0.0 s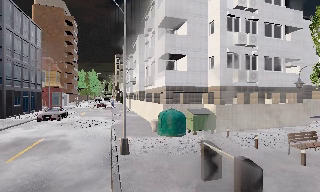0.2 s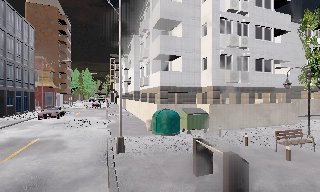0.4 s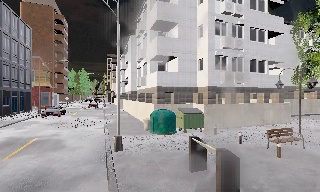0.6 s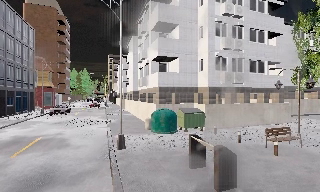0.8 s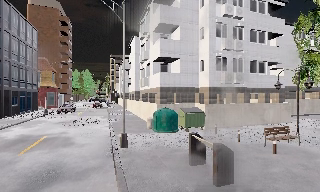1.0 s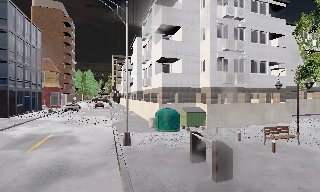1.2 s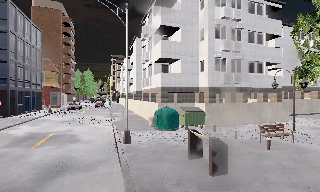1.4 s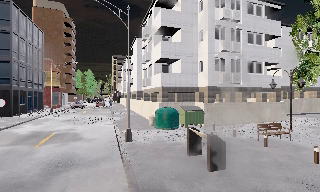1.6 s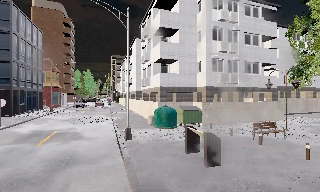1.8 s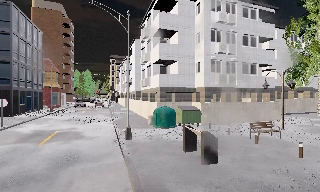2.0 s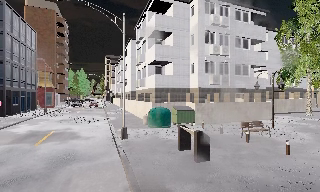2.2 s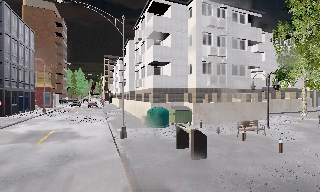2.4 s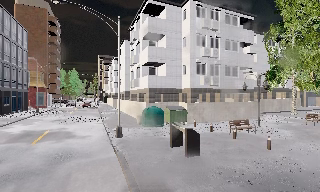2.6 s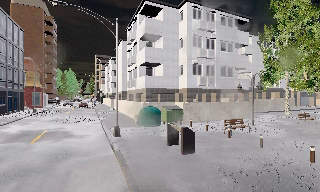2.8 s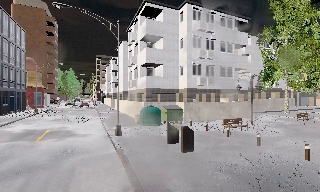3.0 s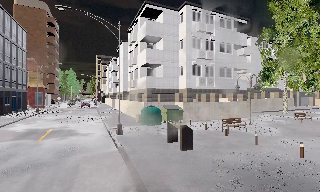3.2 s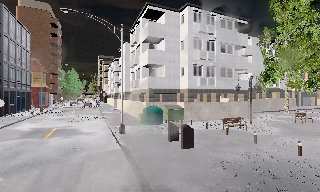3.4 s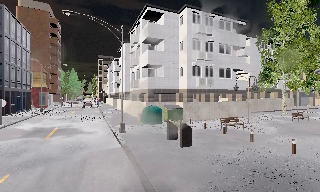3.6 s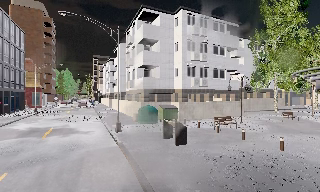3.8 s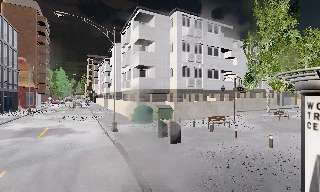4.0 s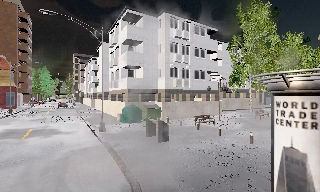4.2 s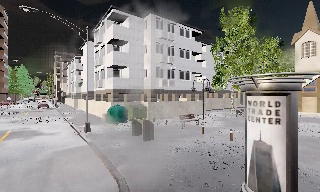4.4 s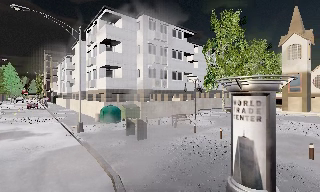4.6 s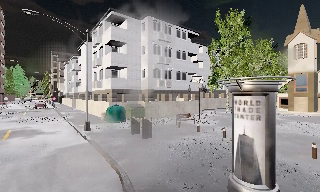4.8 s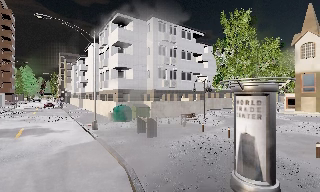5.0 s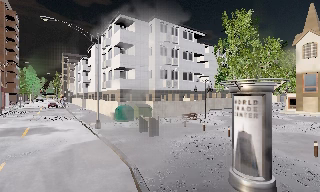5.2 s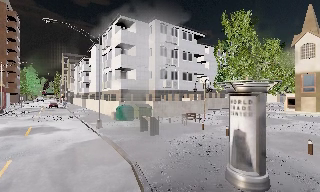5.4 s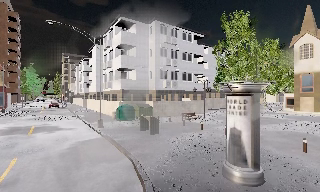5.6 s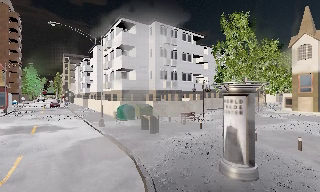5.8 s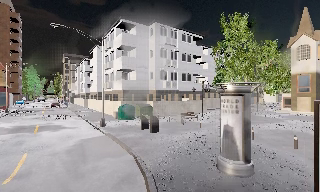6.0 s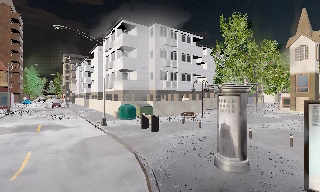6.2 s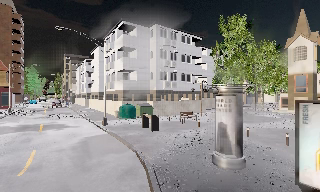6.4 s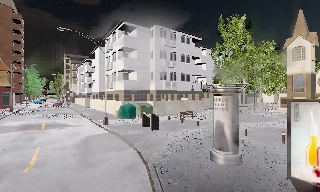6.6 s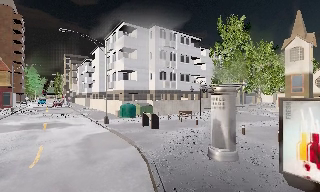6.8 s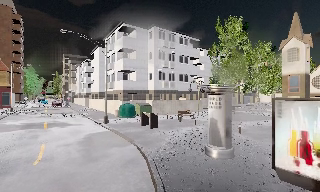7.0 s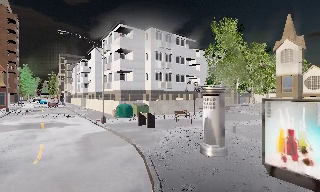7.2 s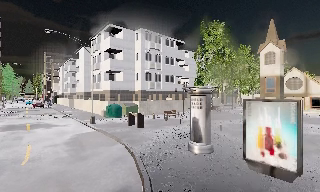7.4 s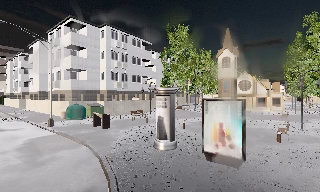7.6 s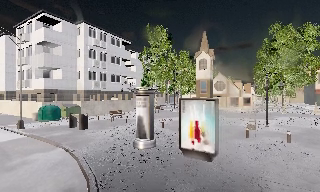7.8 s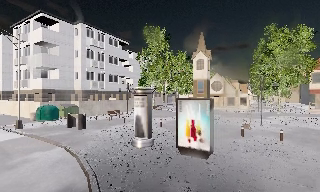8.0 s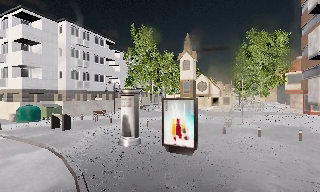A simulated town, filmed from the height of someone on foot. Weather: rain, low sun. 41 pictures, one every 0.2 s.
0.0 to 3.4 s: The camera travels backward, about 4.5 m, so what stands in front gets smaller.
3.4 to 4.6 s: The scene slides to the left, as the camera pans about 15 degrees to its right. It travels backward, about 1.5 m, so what stands in front gets smaller.
4.6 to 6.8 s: The camera travels backward, about 3 m, so what stands in front gets smaller.
6.8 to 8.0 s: The scene slides to the left, as the camera pans about 30 degrees to its right. It travels backward, about 1.5 m, so what stands in front gets smaller.
The film runs backward here.
